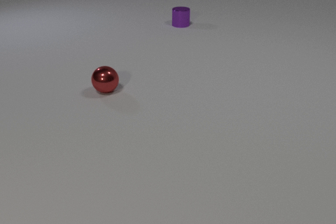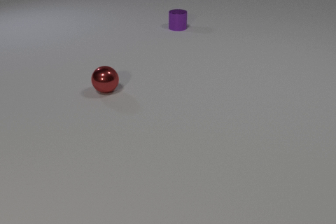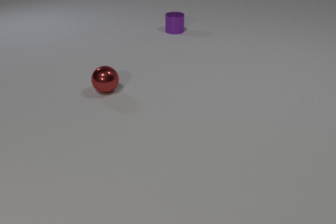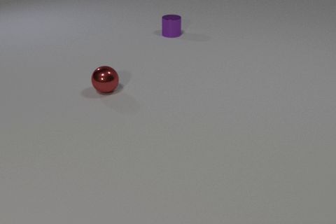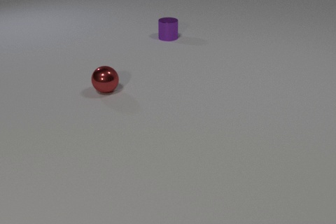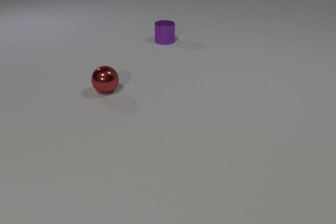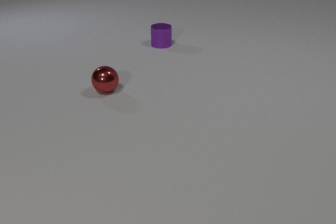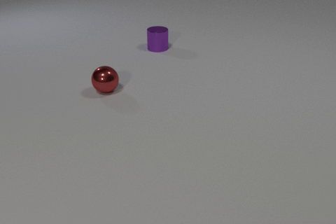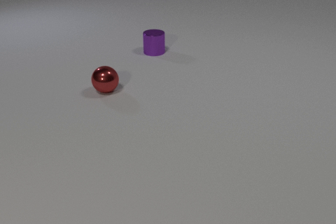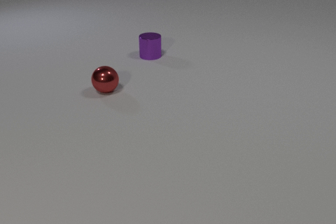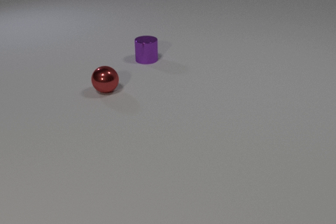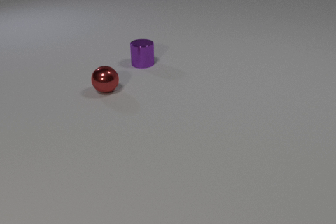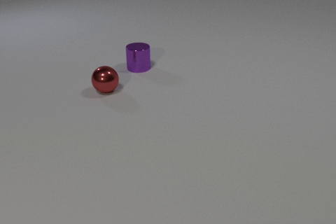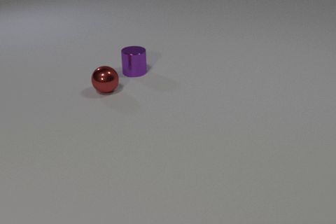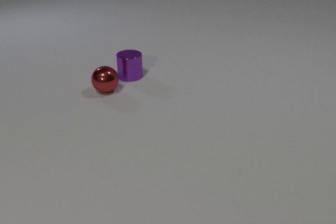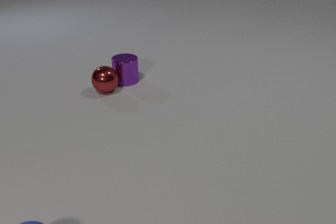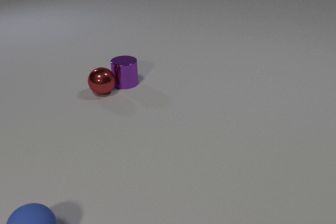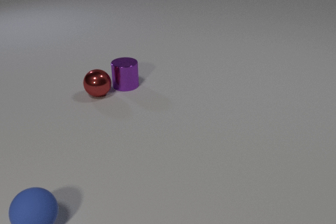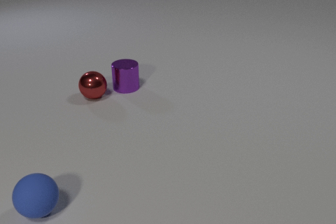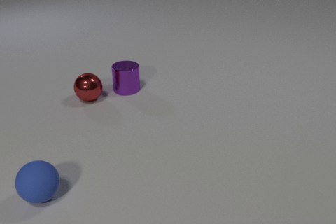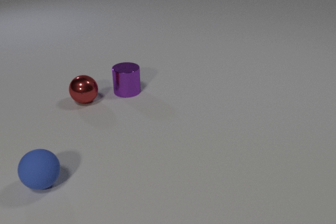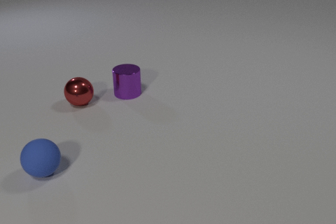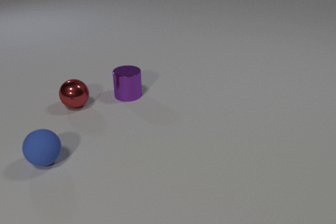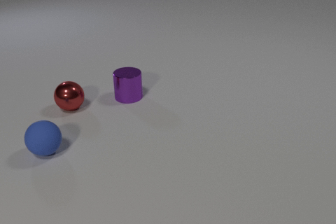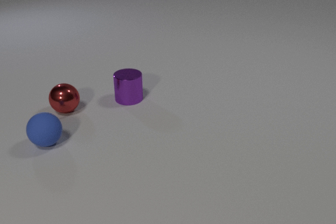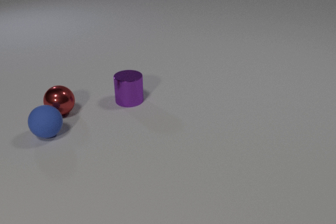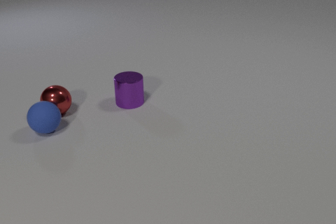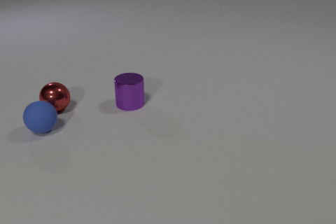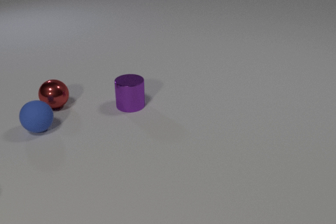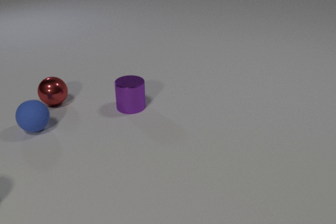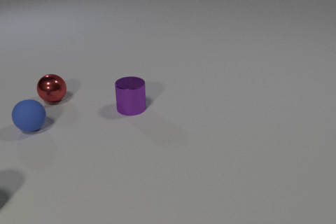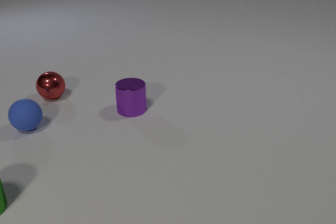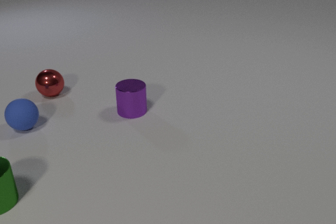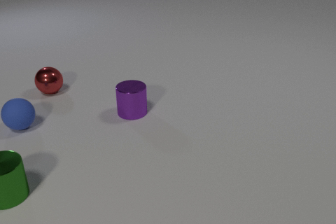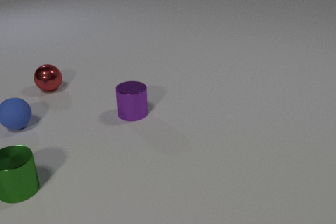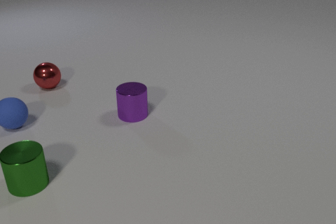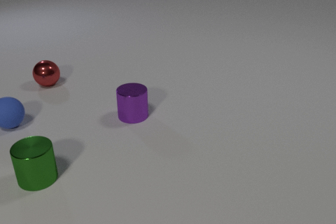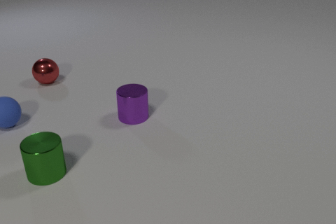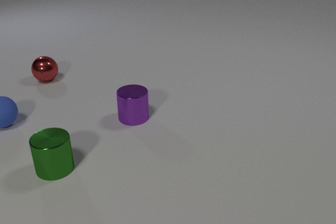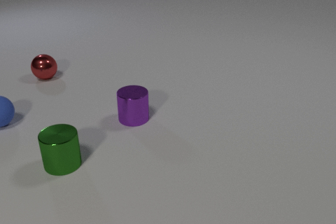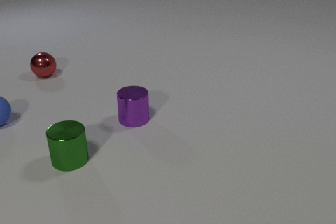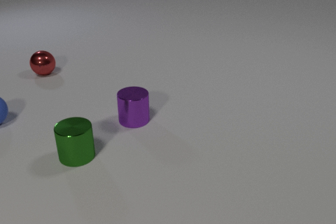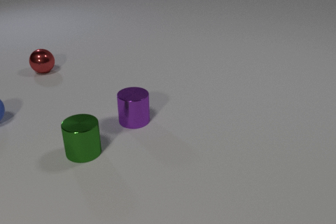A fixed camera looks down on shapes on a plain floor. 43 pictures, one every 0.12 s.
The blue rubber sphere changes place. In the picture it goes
away from the camera.
The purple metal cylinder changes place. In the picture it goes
toward the camera.
0.00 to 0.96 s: The purple metal cylinder slides toward the camera.
0.96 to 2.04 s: The purple metal cylinder slides toward the camera. The red metal sphere rolls to the left and toward the camera. The blue rubber sphere comes in at the bottom edge, rolls away from the camera. The purple metal cylinder and the red metal sphere collide.
2.04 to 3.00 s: The purple metal cylinder slides toward the camera. The red metal sphere rolls to the left and toward the camera. The blue rubber sphere rolls away from the camera.
3.00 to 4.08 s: The purple metal cylinder slides toward the camera. The red metal sphere rolls away from the camera. The green metal cylinder comes in at the left edge, slides to the right and away from the camera. The blue rubber sphere rolls to the left and away from the camera. The red metal sphere and the blue rubber sphere collide.
4.08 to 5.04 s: The purple metal cylinder slides toward the camera. The red metal sphere rolls away from the camera. The green metal cylinder slides to the right and away from the camera. The blue rubber sphere rolls to the left and away from the camera.
What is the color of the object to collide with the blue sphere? red.
How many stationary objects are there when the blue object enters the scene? 1.
What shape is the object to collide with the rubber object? sphere.
